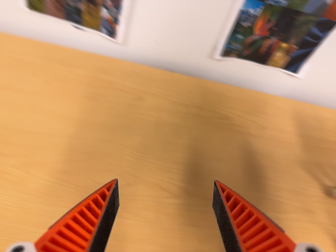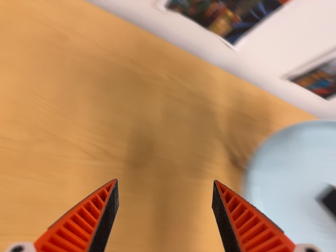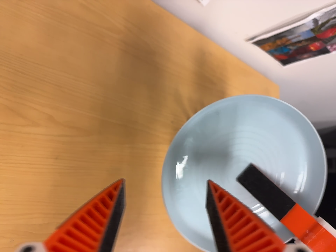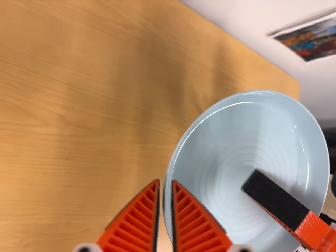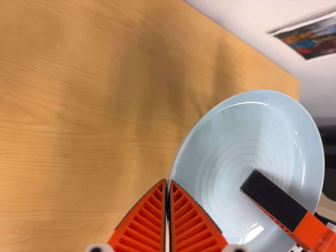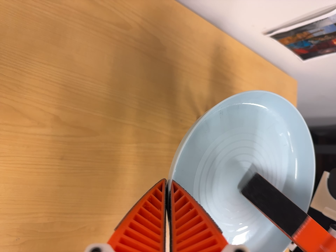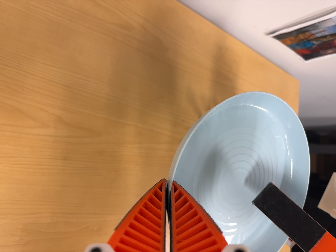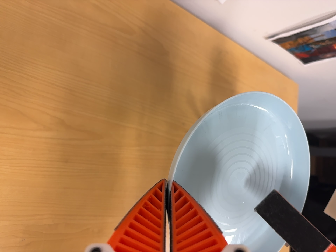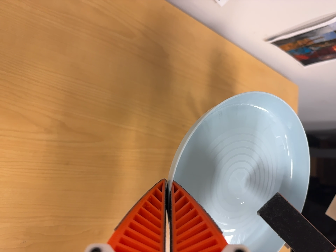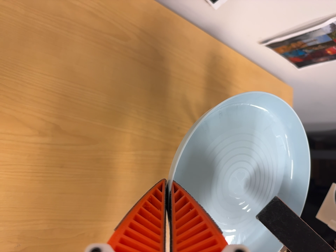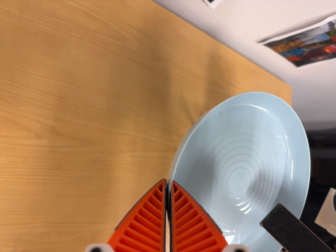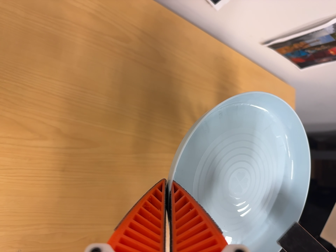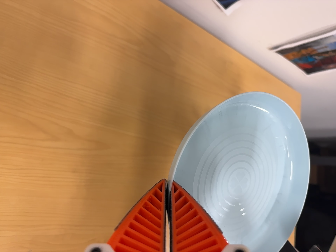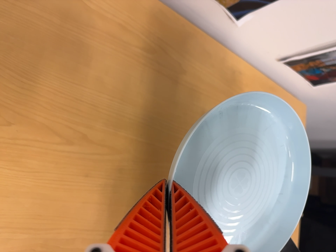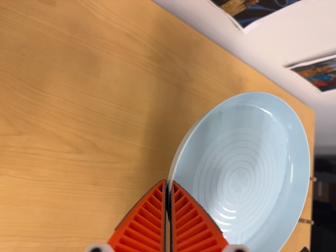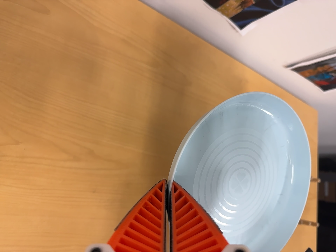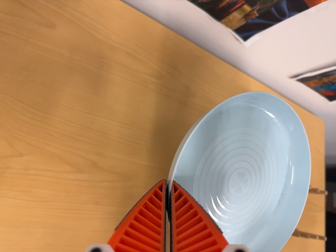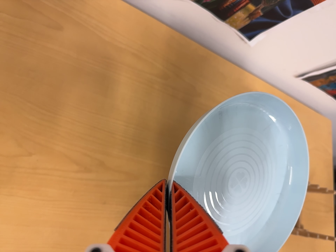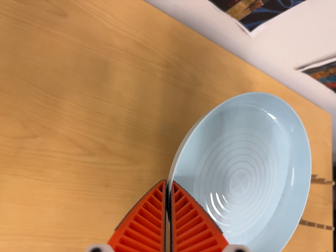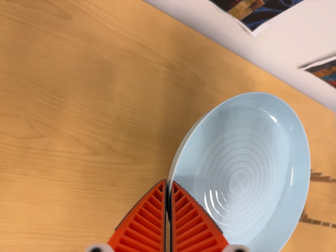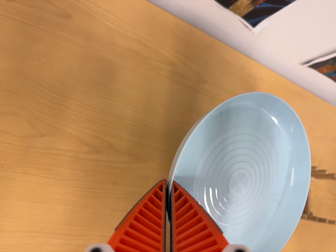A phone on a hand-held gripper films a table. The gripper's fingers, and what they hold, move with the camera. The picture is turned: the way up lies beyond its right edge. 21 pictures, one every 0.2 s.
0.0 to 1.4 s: The camera swings to its right by about 25 degrees, and the scene slides to the left. It travels toward the top of its view and forward, about 12 cm. Its aim tips toward the bottom of its view by about 30 degrees. It rolls about its line of sight by about 15 degrees, and the scene rotates clockwise.
1.4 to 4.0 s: The camera's aim tips toward the top of its view by about 10 degrees, and the scene shifts downward.
The film runs backward here.
